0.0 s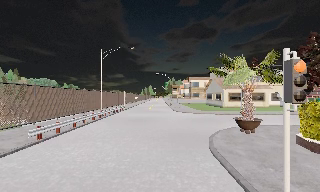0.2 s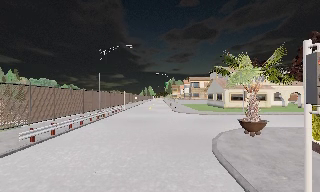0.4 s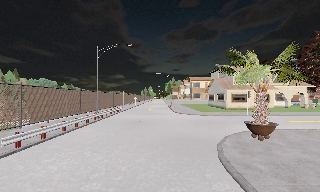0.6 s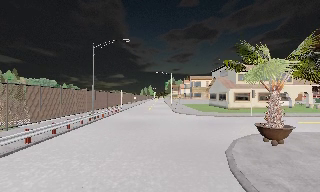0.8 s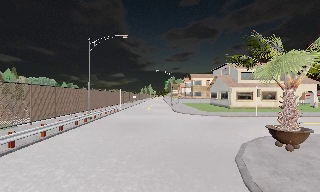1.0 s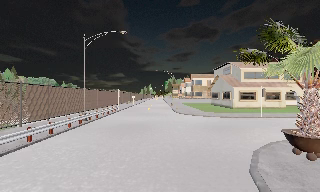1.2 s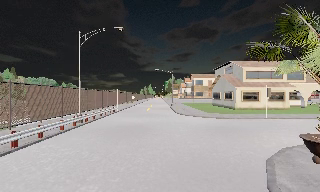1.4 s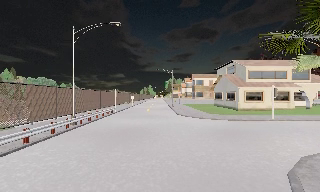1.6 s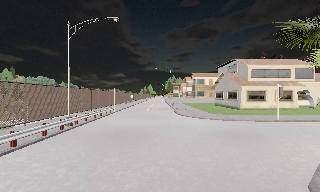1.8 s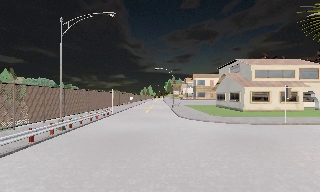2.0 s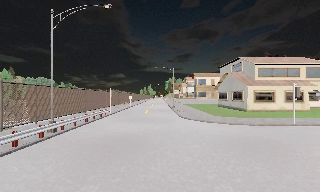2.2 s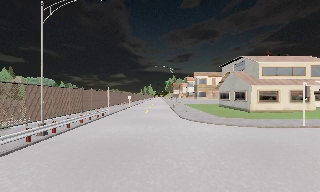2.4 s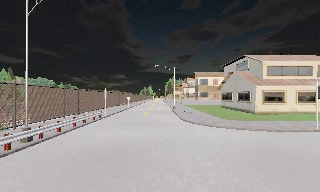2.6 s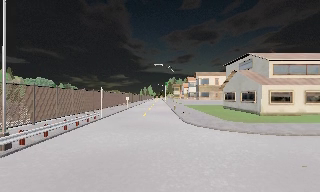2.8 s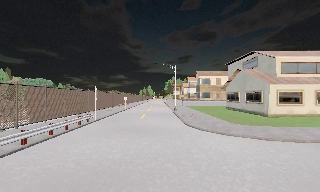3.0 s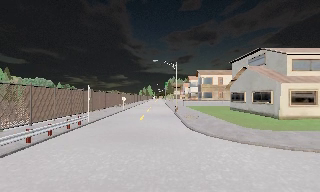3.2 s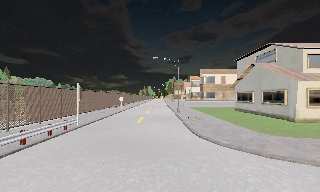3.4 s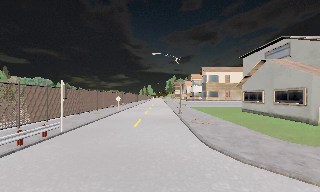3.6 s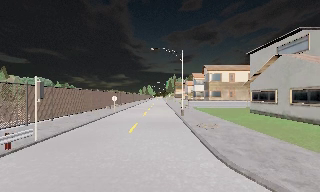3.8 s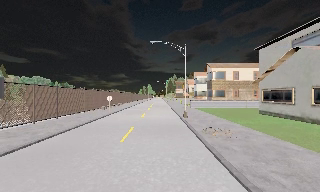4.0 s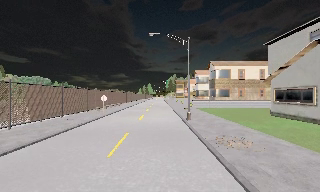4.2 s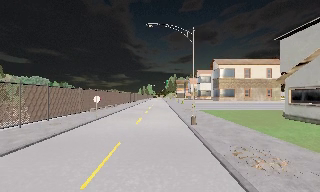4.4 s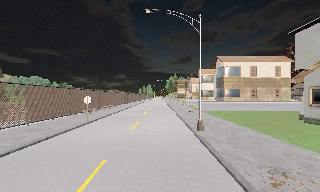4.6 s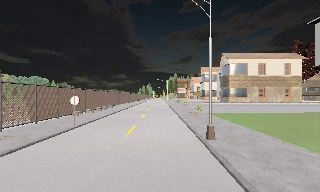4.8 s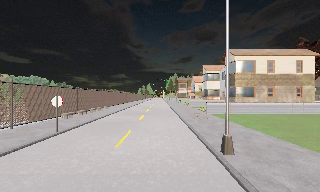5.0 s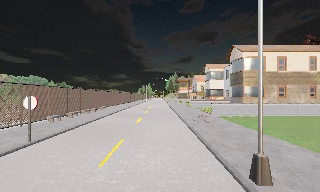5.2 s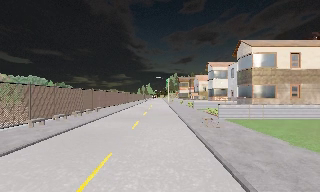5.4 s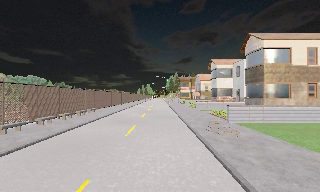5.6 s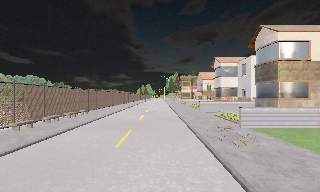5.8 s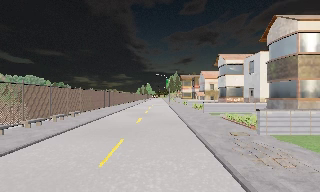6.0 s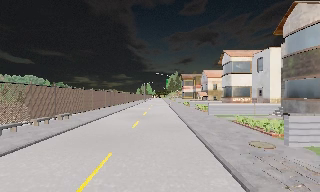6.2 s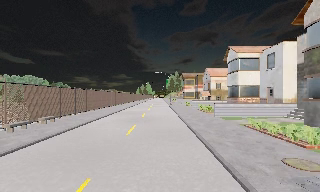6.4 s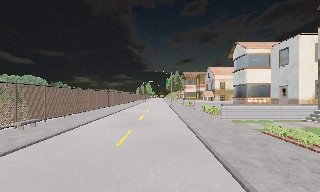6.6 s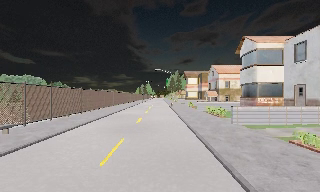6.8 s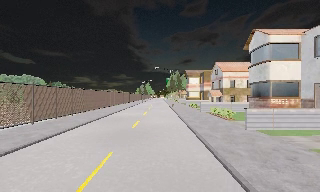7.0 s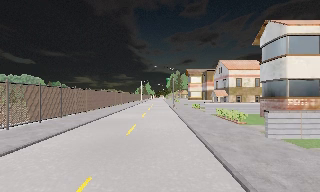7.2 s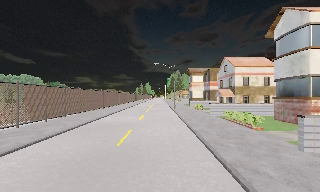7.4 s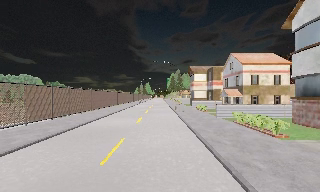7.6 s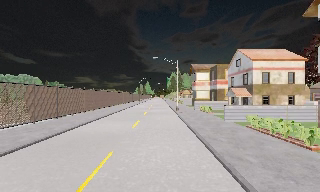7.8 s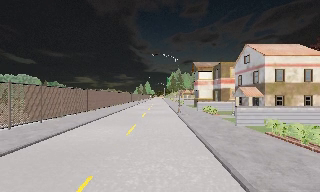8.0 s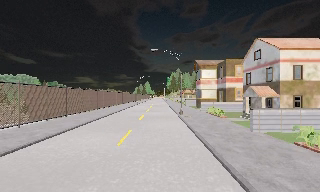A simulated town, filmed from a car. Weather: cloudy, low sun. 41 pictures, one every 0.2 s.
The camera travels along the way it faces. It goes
forward.
0.0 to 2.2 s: The camera travels forward, about 9 m, so what stands in front looms larger.
2.2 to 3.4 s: The camera travels forward, about 9 m, so what stands in front looms larger. It gains speed.
3.4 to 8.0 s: The camera travels forward, about 45 m, so what stands in front looms larger.
The film runs forward here.
